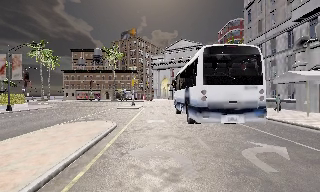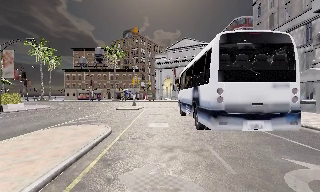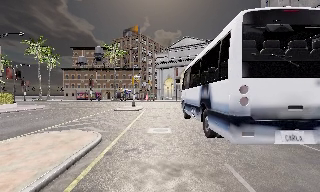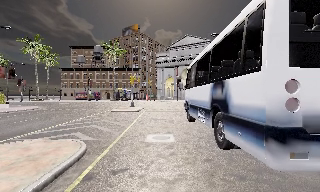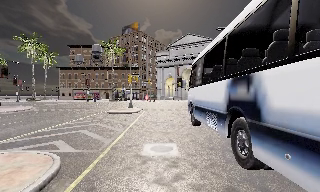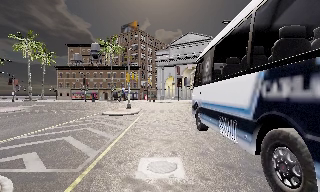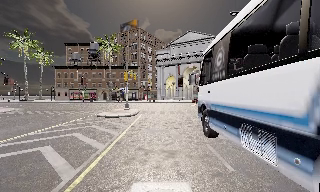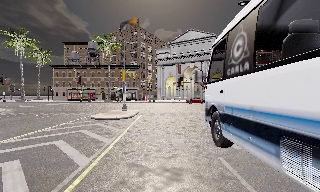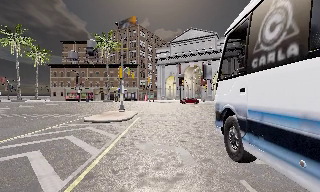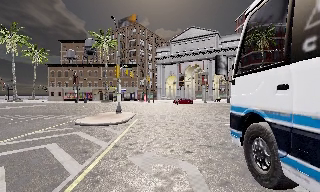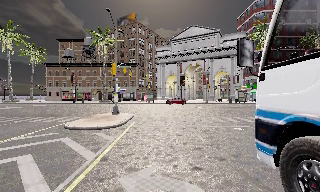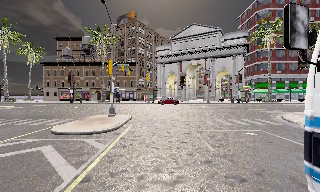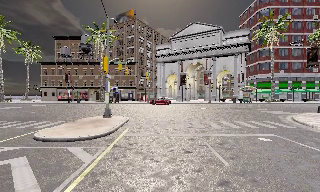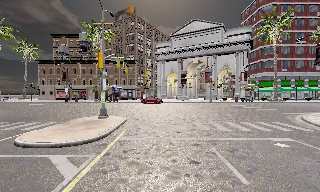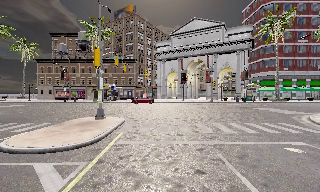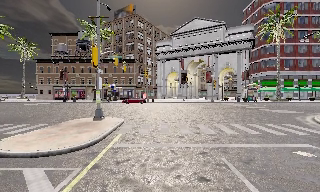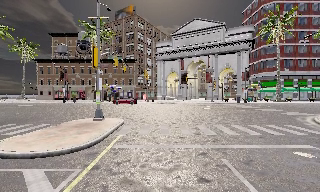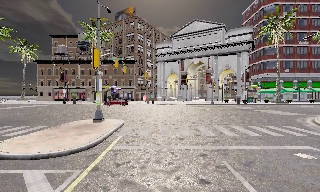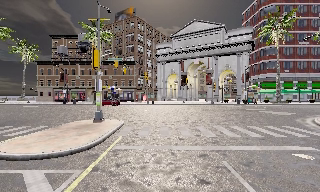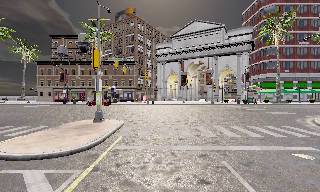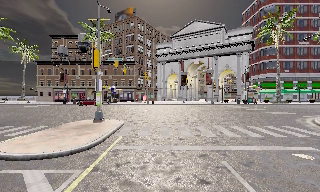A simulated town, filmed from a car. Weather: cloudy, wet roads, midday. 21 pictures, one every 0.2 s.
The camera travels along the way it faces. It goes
forward.
0.0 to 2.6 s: The camera travels forward, about 17 m, so what stands in front looms larger.
2.6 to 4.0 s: The camera travels forward, about 1 m, so what stands in front looms larger. It loses speed.
The film runs forward here.
